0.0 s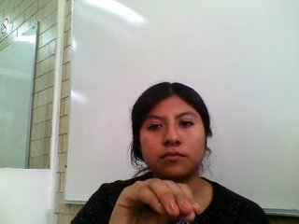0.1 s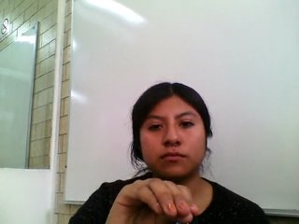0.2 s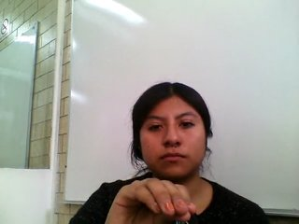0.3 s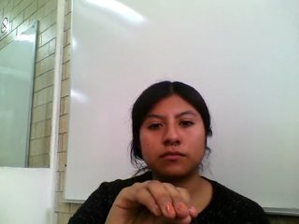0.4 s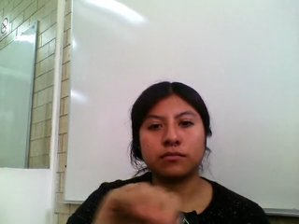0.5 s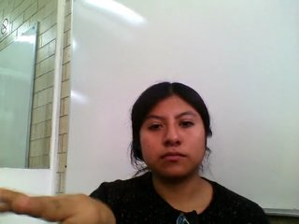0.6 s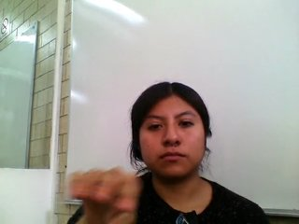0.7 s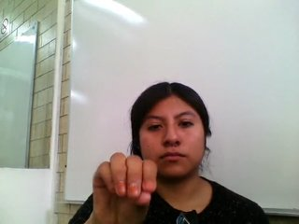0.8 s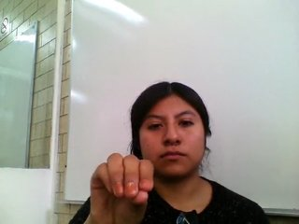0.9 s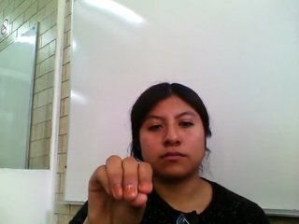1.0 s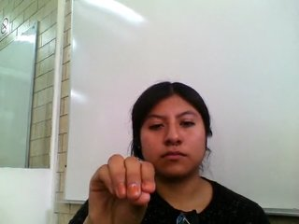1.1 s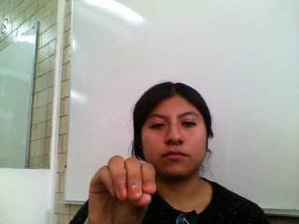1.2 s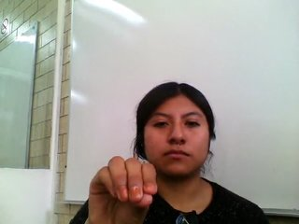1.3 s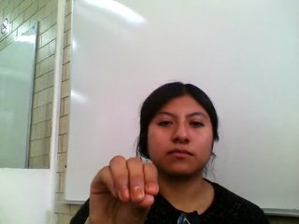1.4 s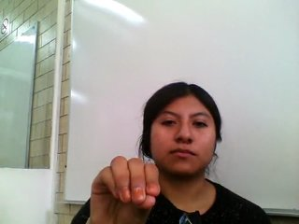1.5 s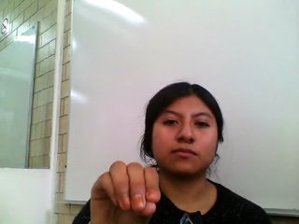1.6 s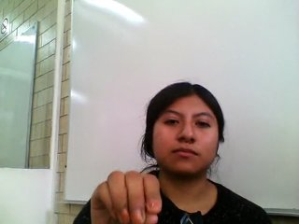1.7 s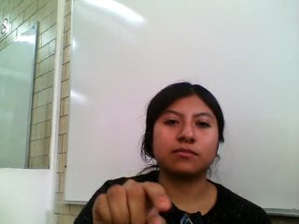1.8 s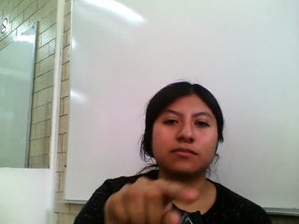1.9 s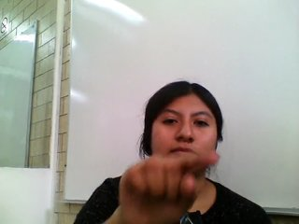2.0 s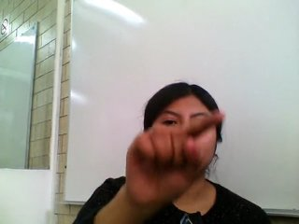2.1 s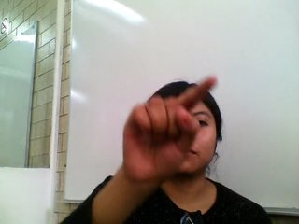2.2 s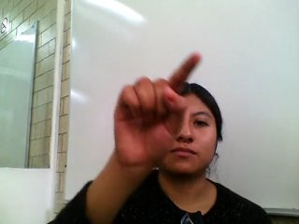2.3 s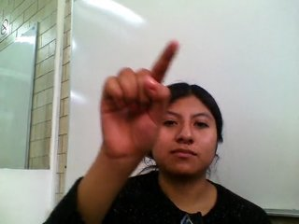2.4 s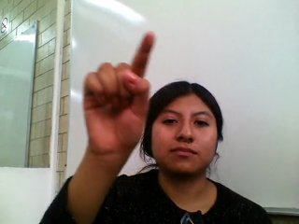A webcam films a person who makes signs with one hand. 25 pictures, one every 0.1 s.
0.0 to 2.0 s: On the screen the hand sweeps to the left. The name of the sign: Throw right.
2.1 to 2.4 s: Pointing with one finger.
